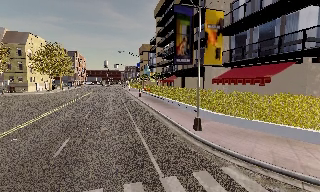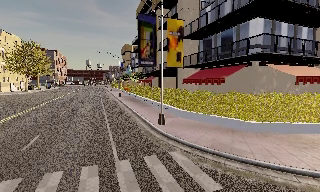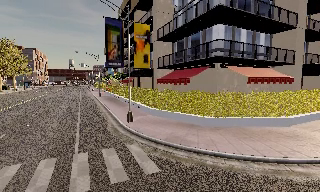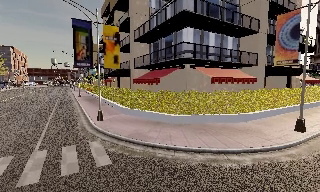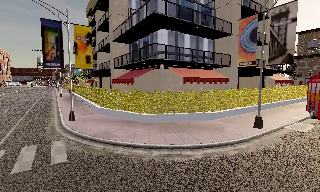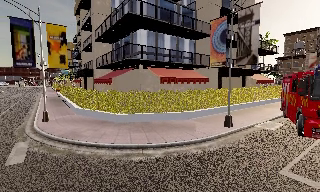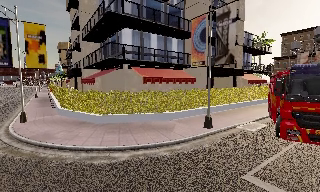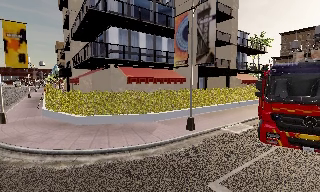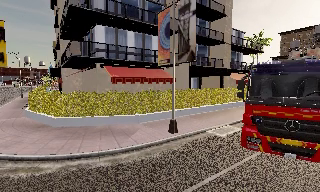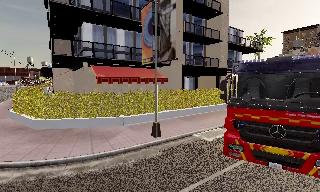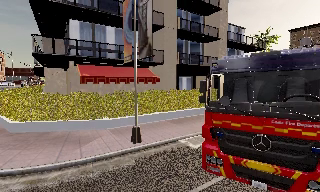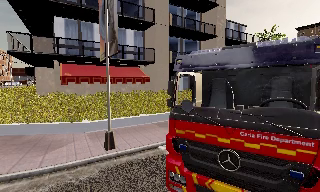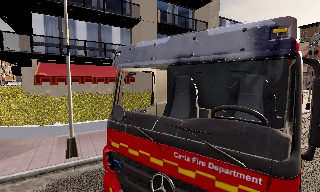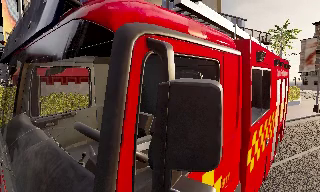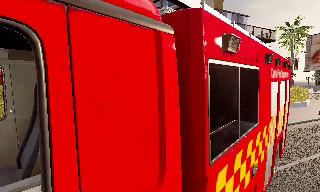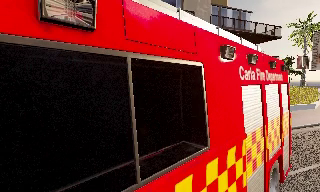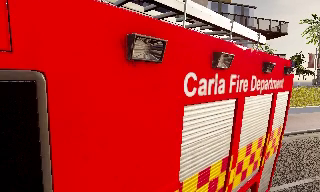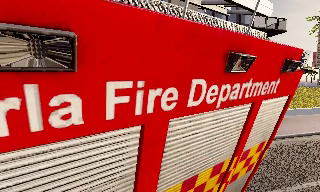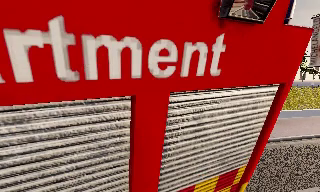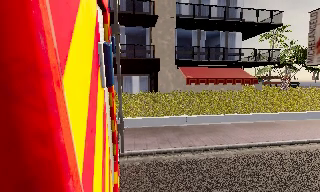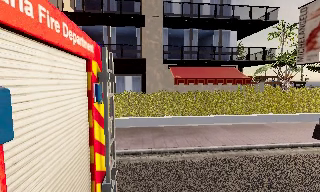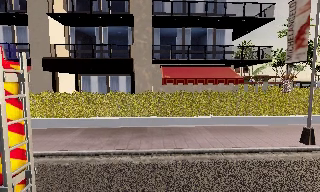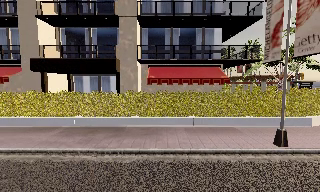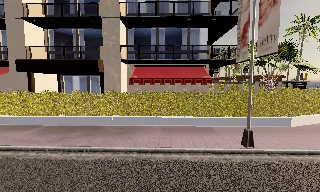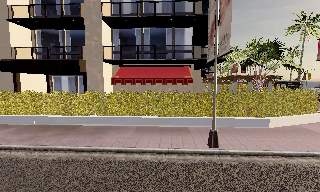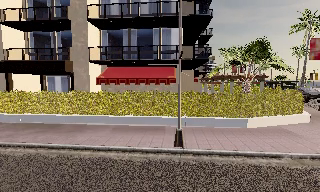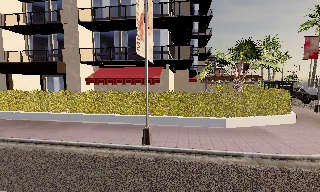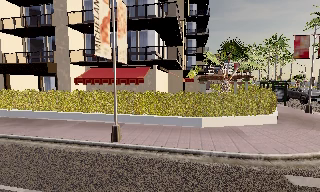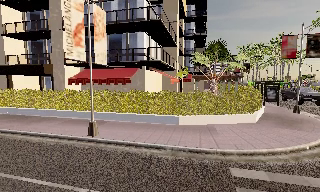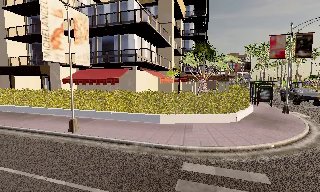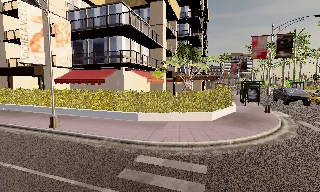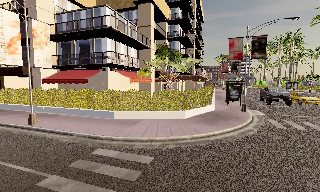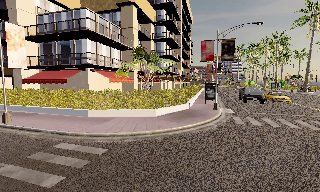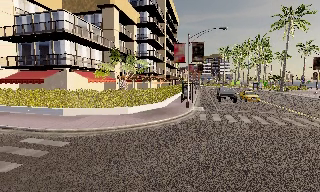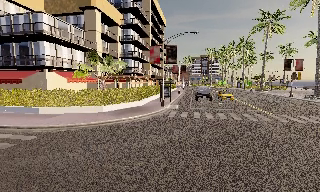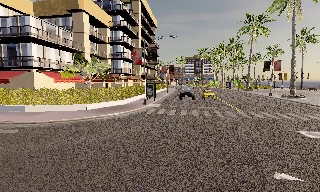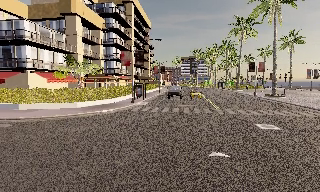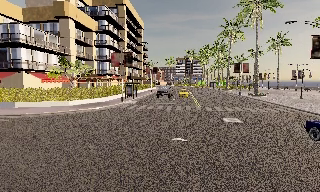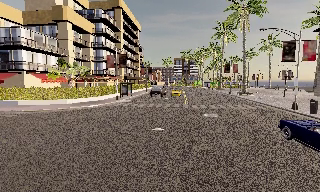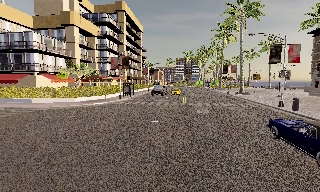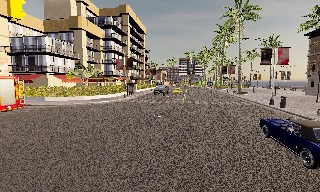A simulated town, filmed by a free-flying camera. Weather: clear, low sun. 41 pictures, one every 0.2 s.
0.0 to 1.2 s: The camera pans to its right, which is clockwise from overhead, by about 20 degrees. It travels to its right, about 8 m, so close, fixed things drift to the left.
1.2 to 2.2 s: The camera travels to its right and forward, about 6 m, so close, fixed things drift to the left.
2.2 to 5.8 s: The camera pans to its left, which is counterclockwise from overhead, by about 45 degrees. It travels to its right, about 25 m, so close, fixed things drift to the left.
5.8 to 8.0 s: The camera travels to its right and backward, about 20 m, so close, fixed things drift to the left.
The film runs backward here.
